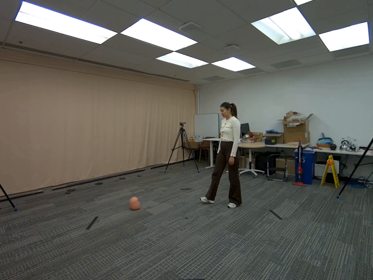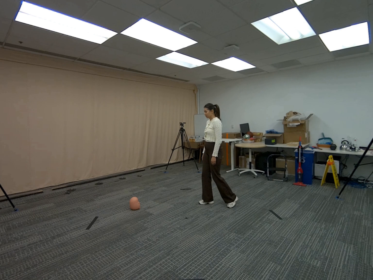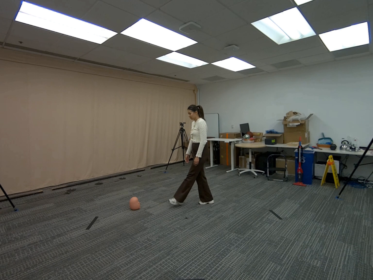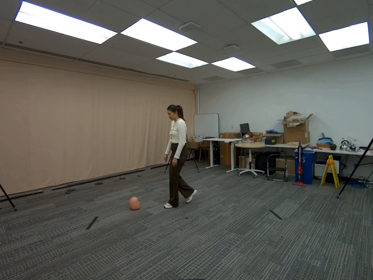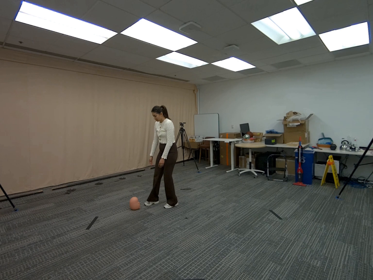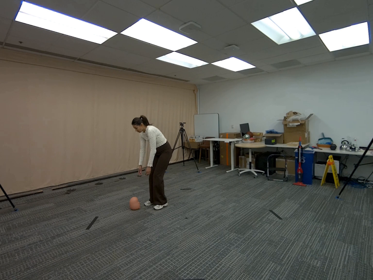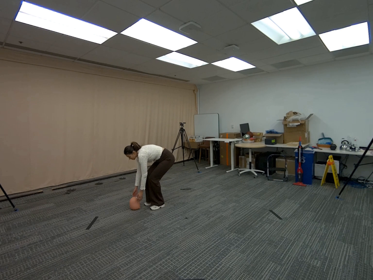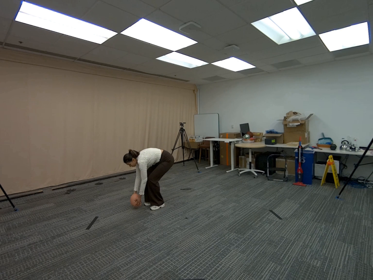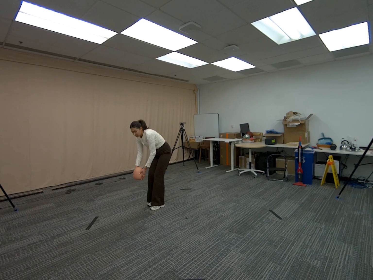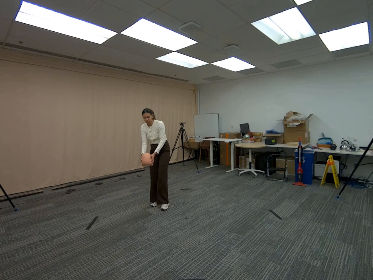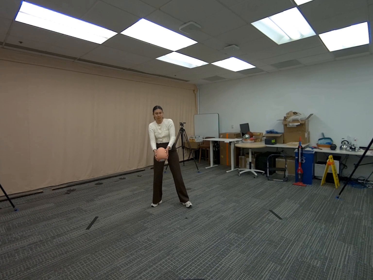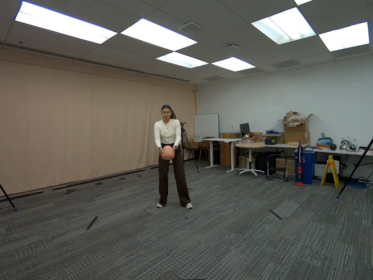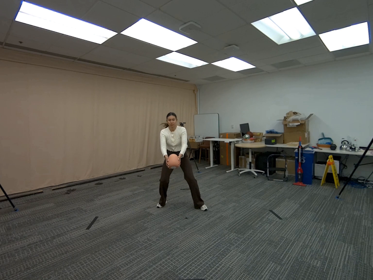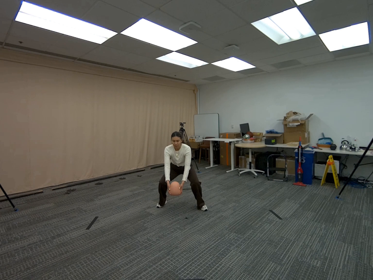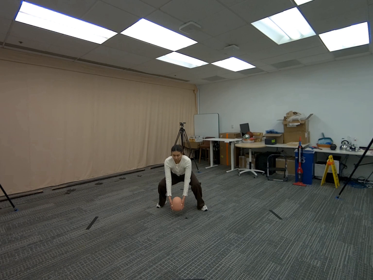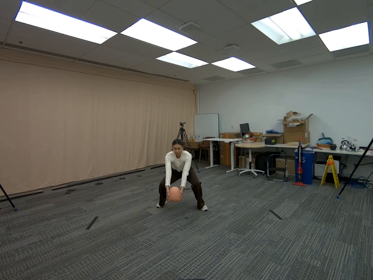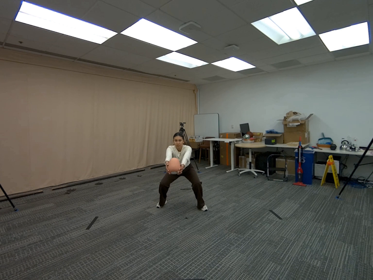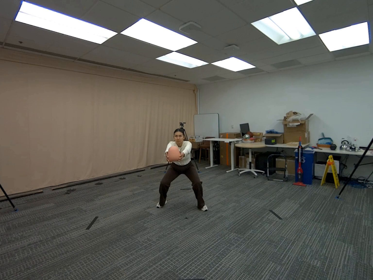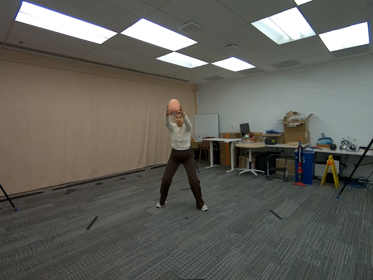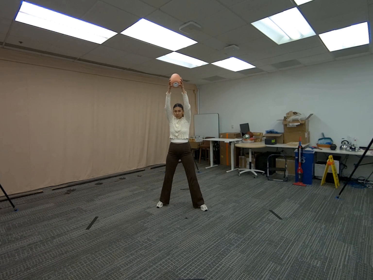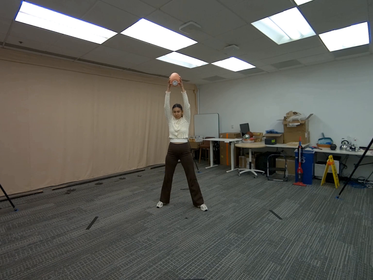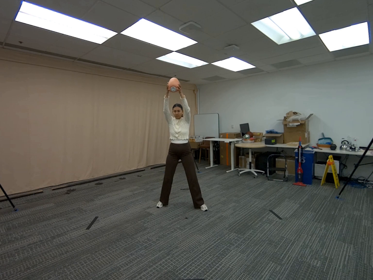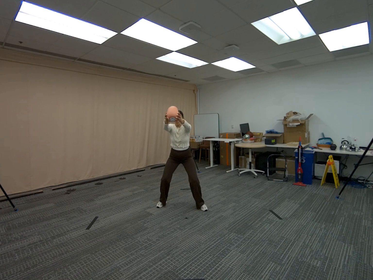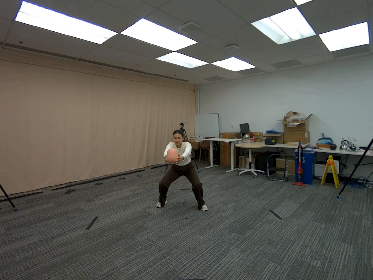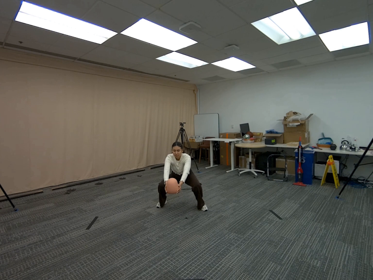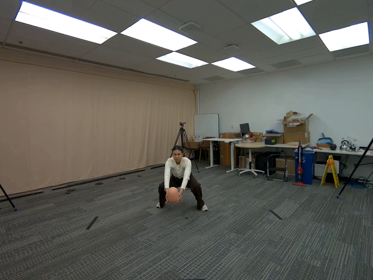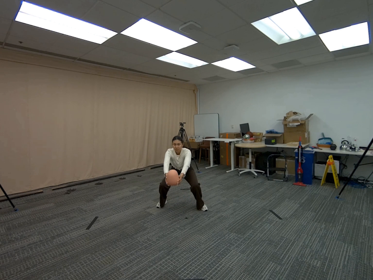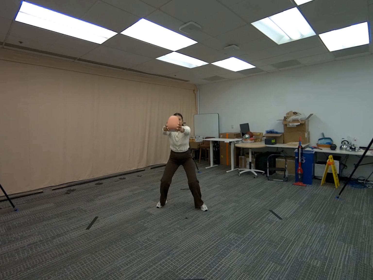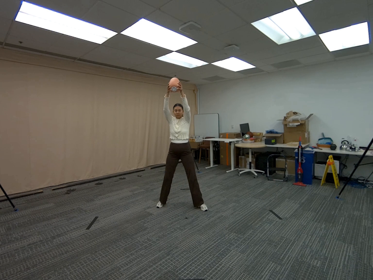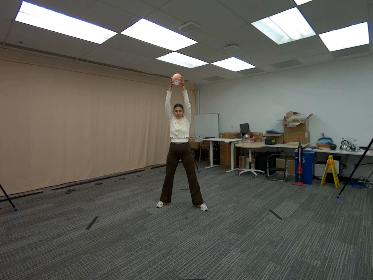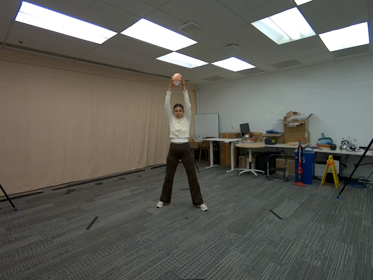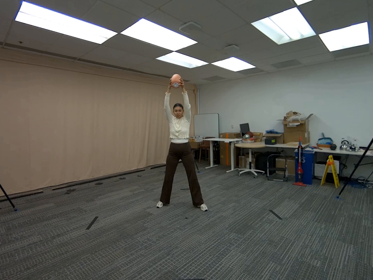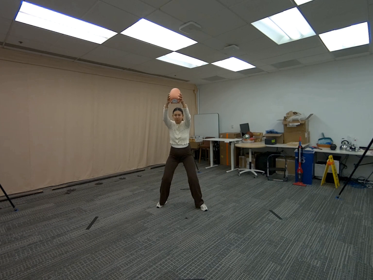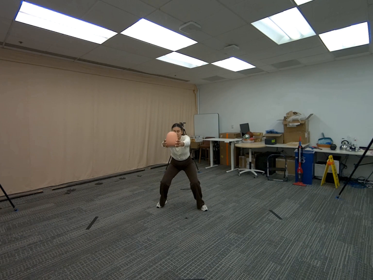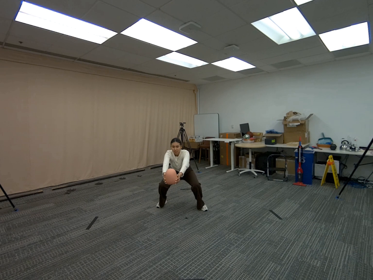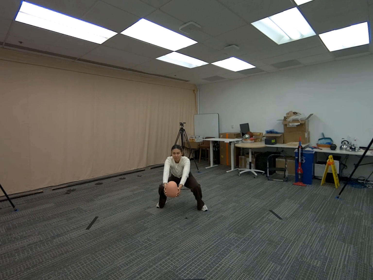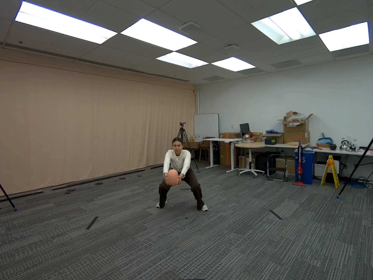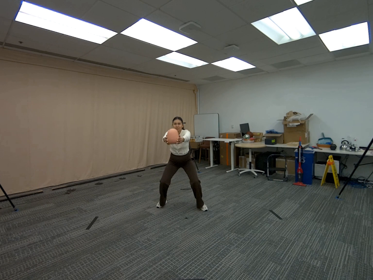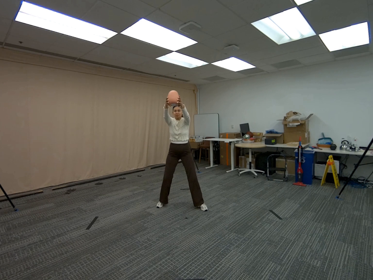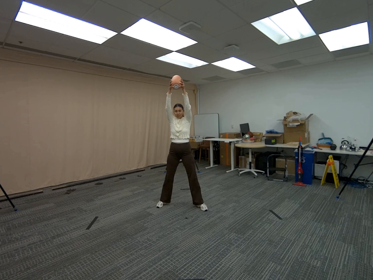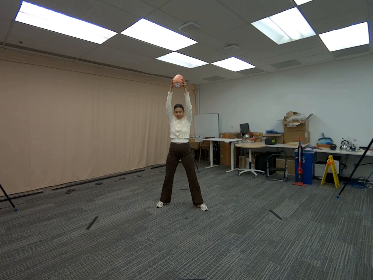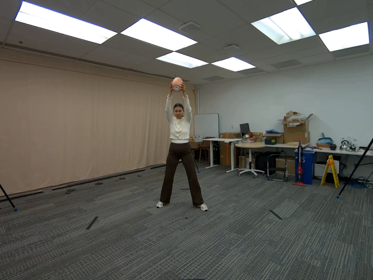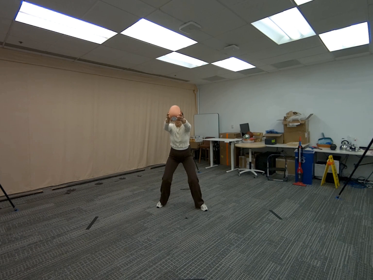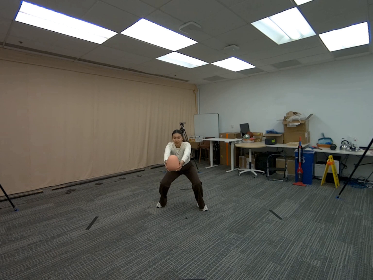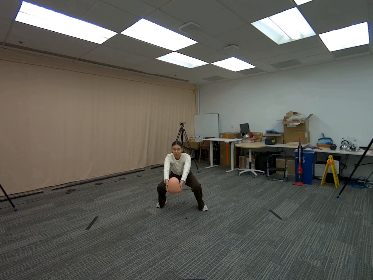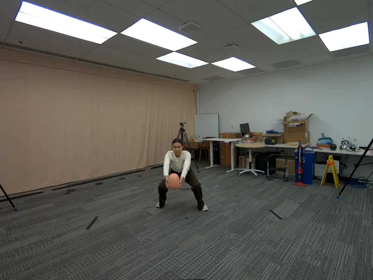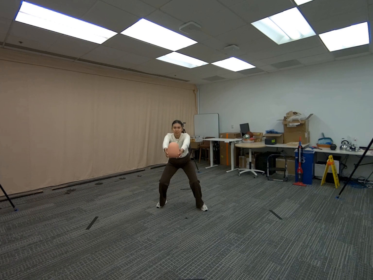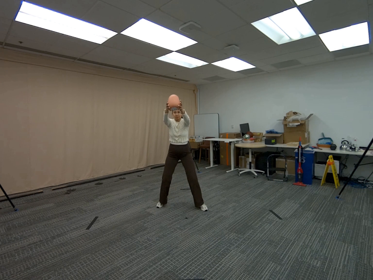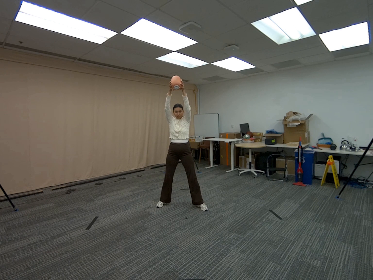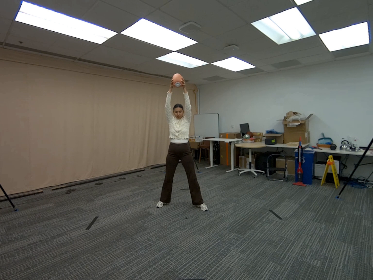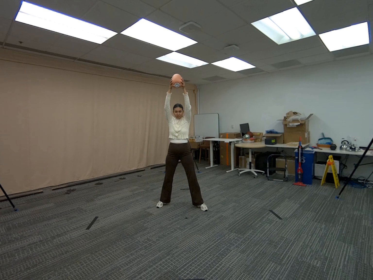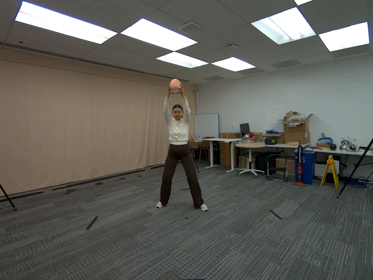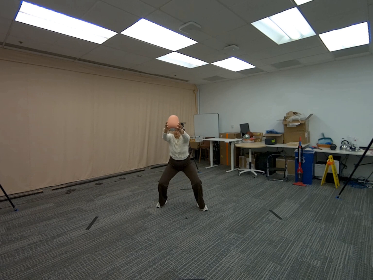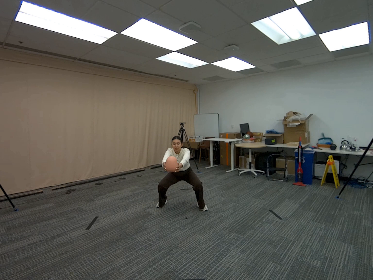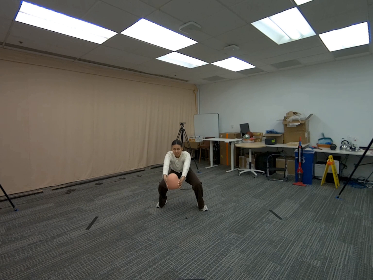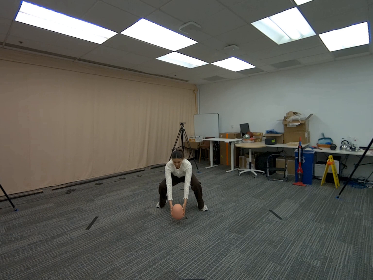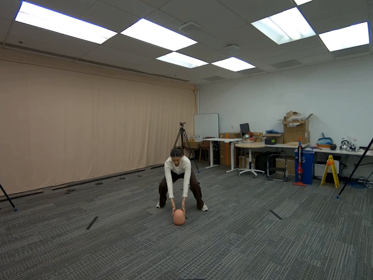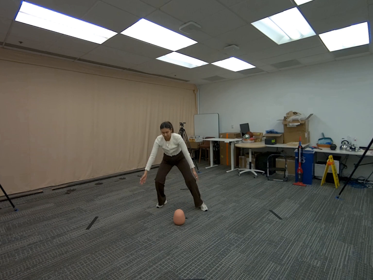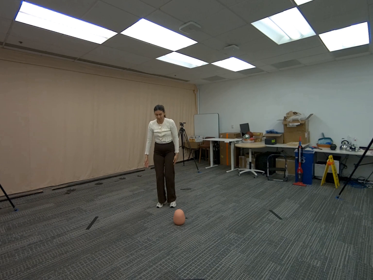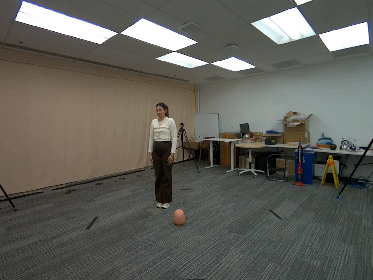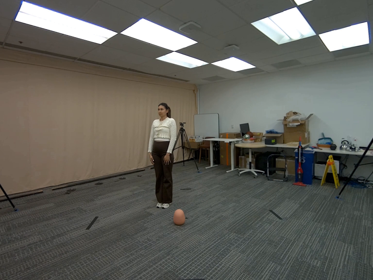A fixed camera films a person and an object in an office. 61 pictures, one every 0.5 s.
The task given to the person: Walk over to the potato light on the floor and pick it up with both hands. Squat down while holding the poatato light infront of you. Raise arms over your head as you stand back up. Repeat actions.
